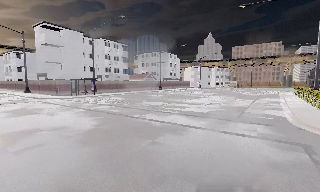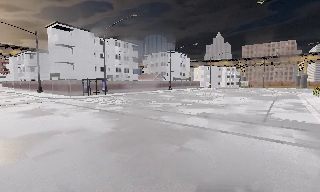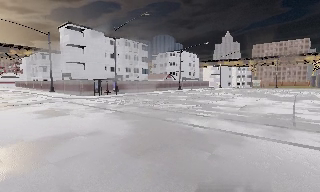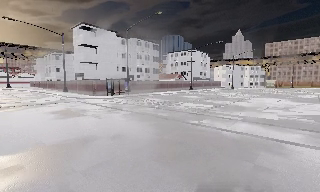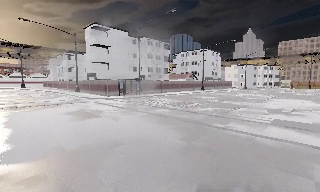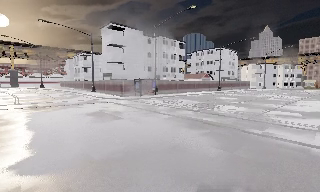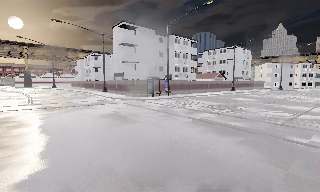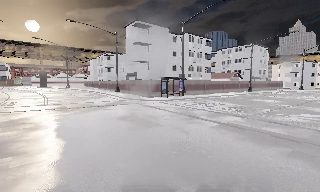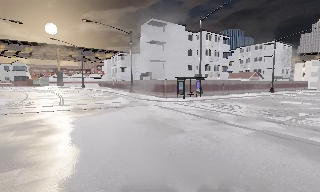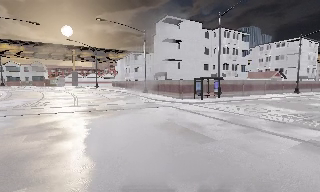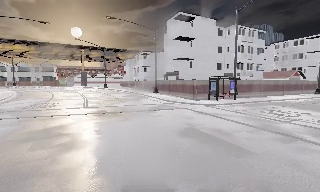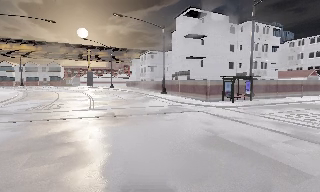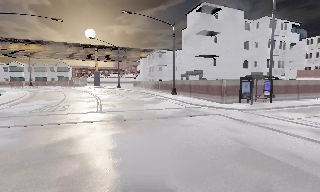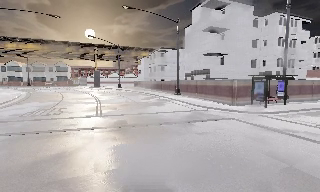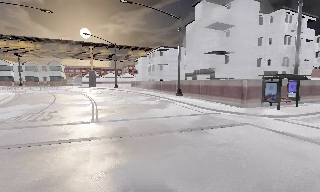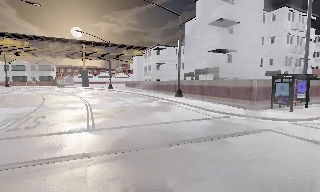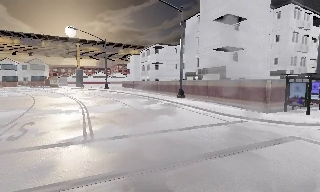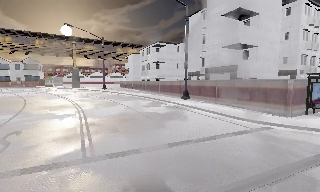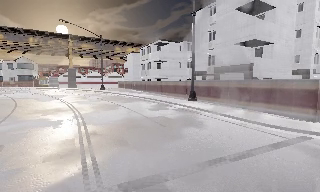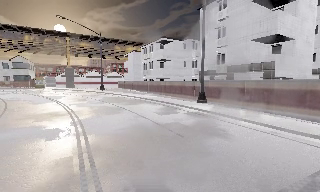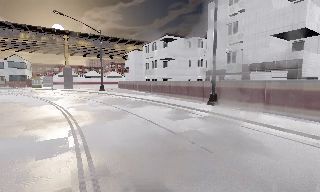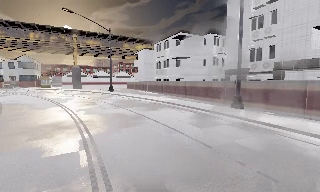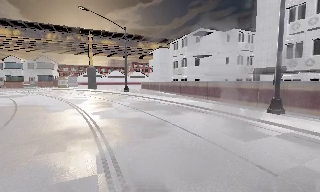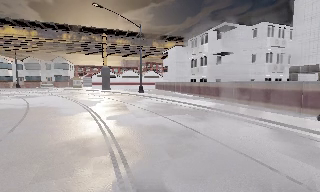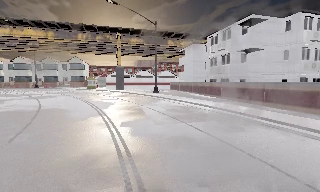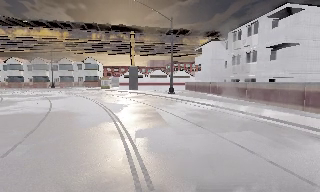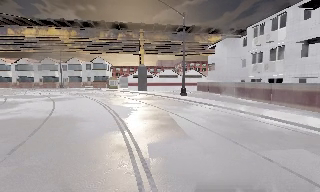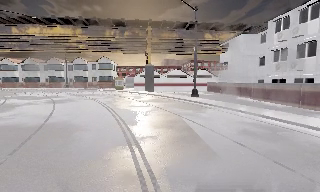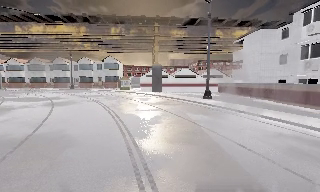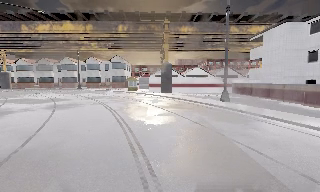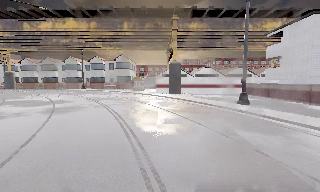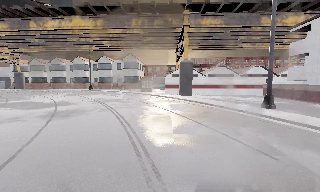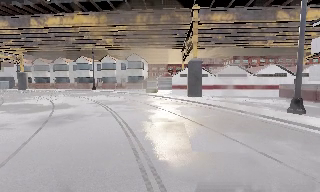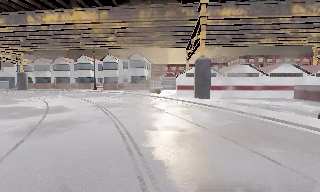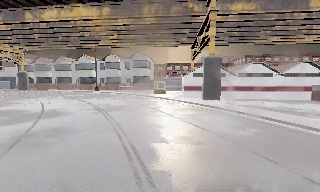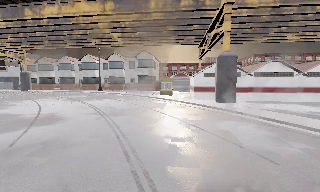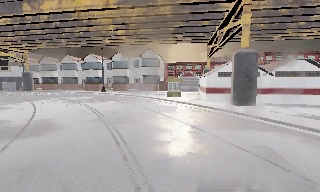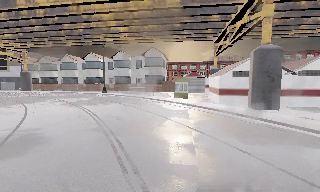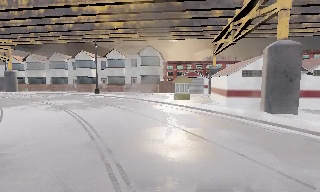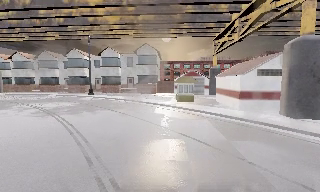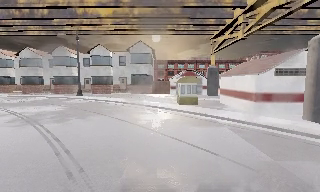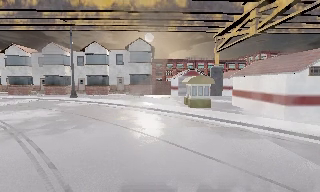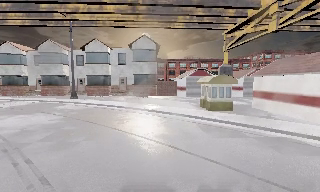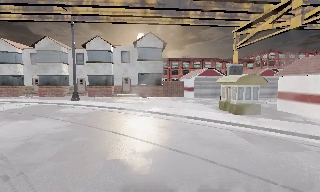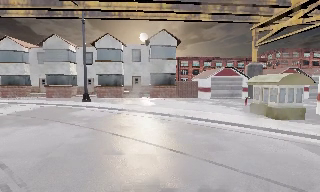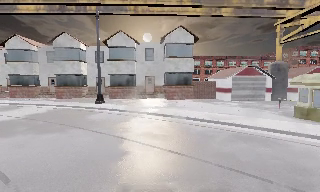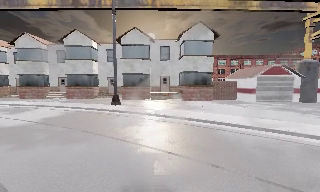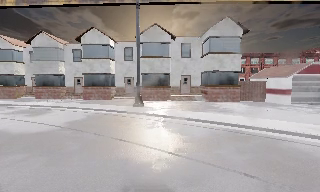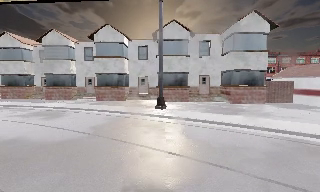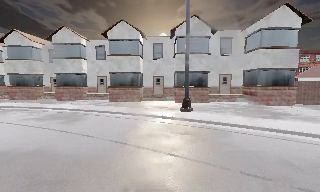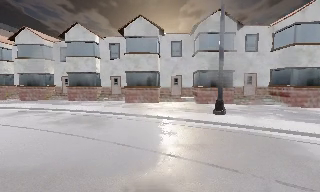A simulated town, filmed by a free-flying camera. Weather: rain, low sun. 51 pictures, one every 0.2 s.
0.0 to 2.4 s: The camera pans to its left, which is counterclockwise from overhead, by about 35 degrees. It travels forward and to its left, about 13 m.
2.4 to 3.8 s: The camera travels forward and to its left, about 10 m, so what stands in front looms larger.
3.8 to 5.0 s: The camera swings to its left by about 20 degrees, and the scene slides to the right. It travels forward and to its left, about 9 m, so what stands in front looms larger.
5.0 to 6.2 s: The camera swings to its left by about 15 degrees, and the scene slides to the right. It travels forward, about 10 m, so what stands in front looms larger.
6.2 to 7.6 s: The camera travels forward, about 11 m, so what stands in front looms larger.
7.6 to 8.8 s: The camera pans to its right, which is clockwise from overhead, by about 10 degrees. It travels forward and to its left, about 12 m, so what stands in front looms larger.
8.8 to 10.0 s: The camera travels to its left and forward, about 13 m, so close, fixed things drift to the right.
The film runs forward here.
